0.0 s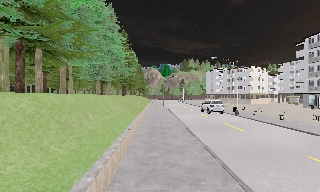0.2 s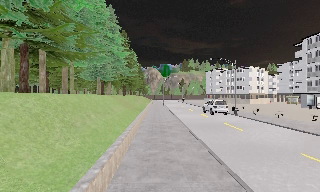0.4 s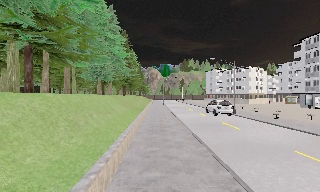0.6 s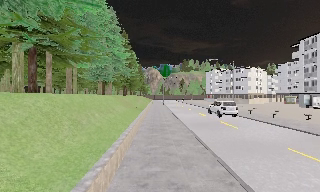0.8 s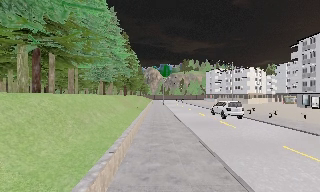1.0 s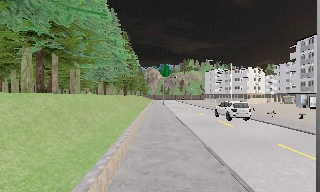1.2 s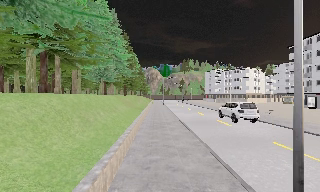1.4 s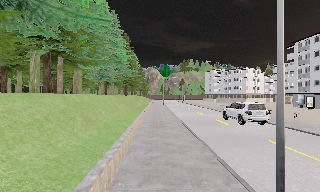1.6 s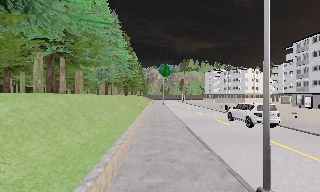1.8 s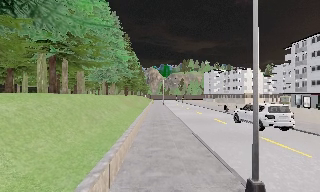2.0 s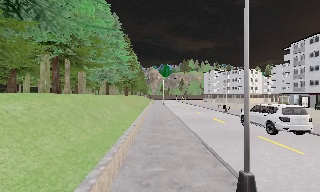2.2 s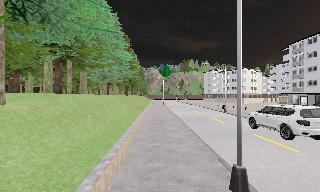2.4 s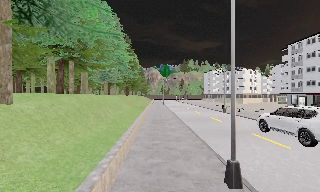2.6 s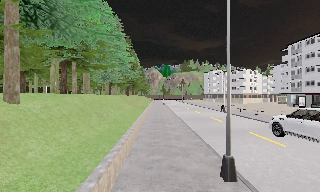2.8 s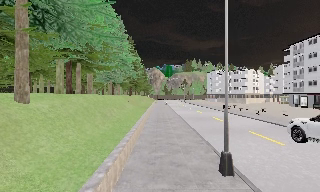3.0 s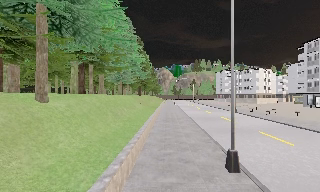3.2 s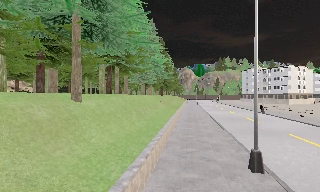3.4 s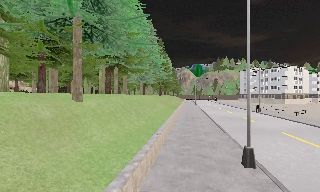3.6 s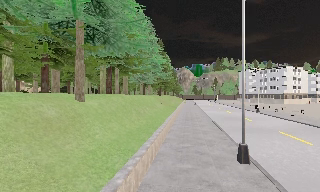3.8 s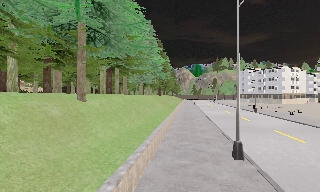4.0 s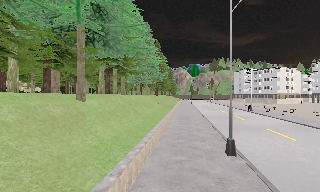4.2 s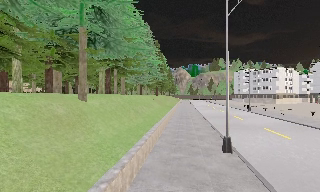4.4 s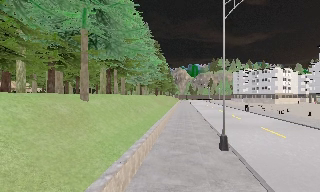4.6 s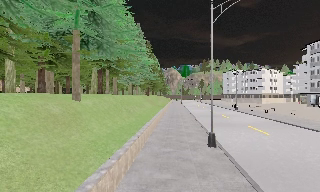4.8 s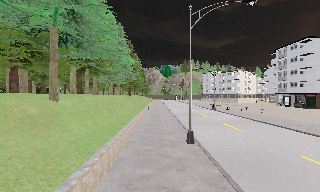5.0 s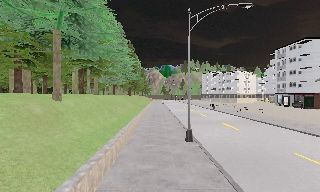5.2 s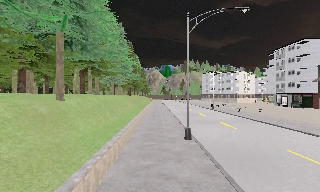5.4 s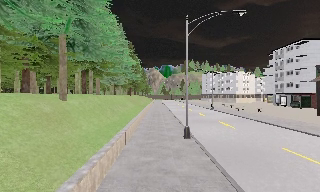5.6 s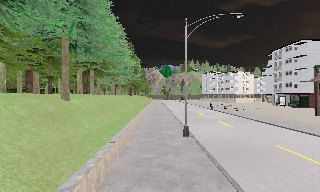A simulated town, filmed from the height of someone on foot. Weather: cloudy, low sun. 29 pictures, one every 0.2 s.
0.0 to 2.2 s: The camera travels backward, about 4 m, so what stands in front gets smaller.
2.2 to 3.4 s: The scene slides to the right, as the camera pans about 10 degrees to its left. It travels backward, about 2 m, so what stands in front gets smaller.
3.4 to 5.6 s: The camera pans to its right, which is clockwise from overhead, by about 10 degrees. It travels backward, about 4 m, so what stands in front gets smaller.
The film runs backward here.
